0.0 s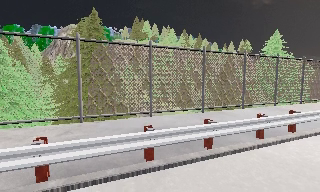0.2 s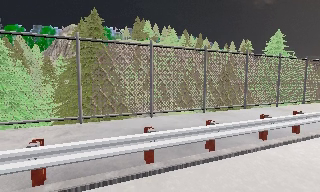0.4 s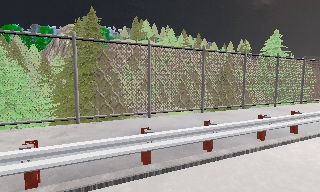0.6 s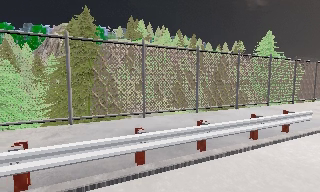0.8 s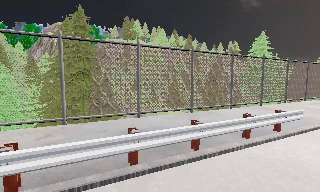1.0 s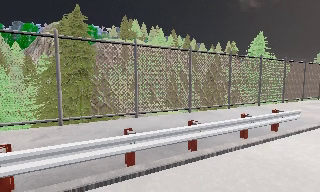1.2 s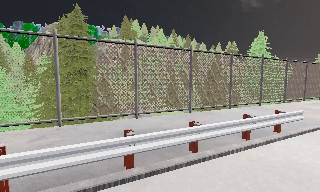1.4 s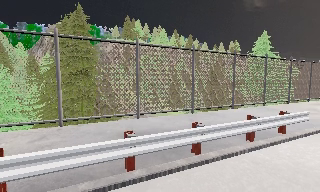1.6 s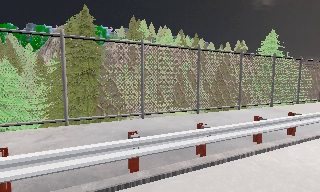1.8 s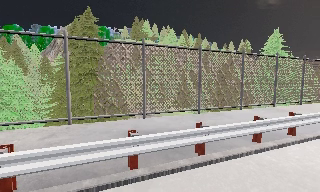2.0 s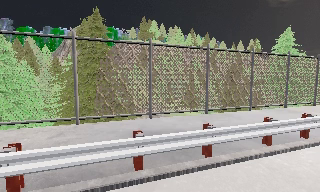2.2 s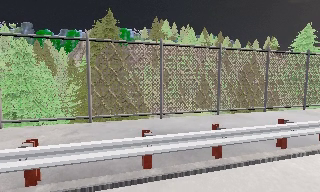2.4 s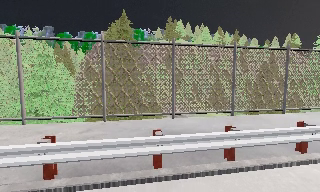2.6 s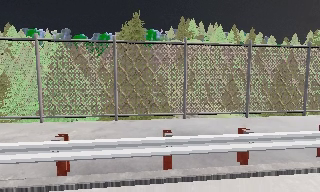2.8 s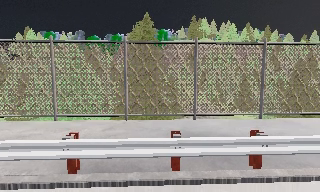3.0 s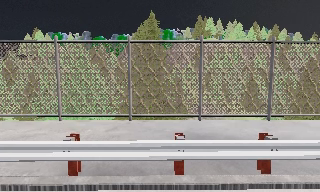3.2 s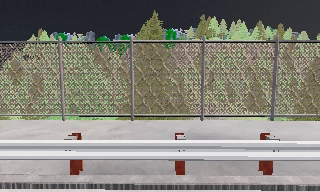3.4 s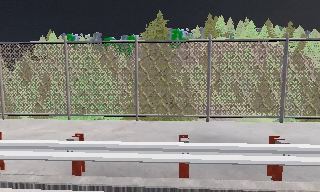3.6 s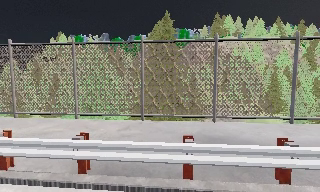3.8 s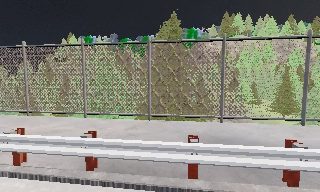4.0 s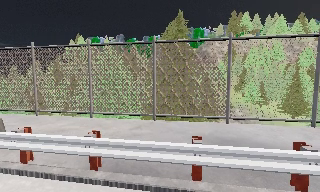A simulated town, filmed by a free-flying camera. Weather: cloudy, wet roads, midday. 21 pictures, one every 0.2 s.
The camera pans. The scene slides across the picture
to the right.
The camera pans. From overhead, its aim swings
counterclockwise.
0.0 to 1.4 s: The camera shifts only a little, or ends up much as it began.
1.4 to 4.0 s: The scene slides to the right, as the camera pans about 35 degrees to its left. It travels to its right, about 0.5 m.
The film runs backward here.
